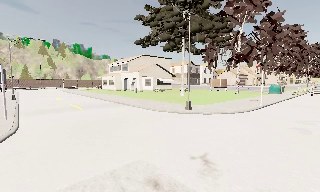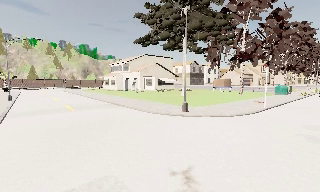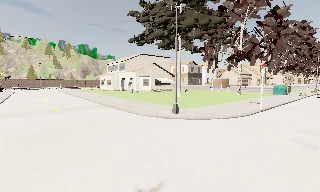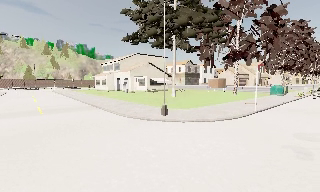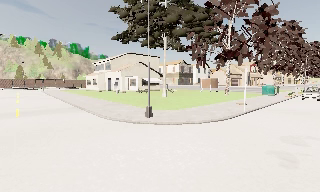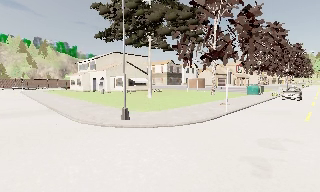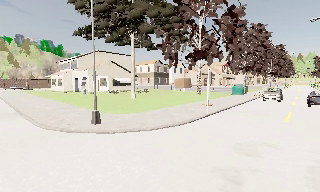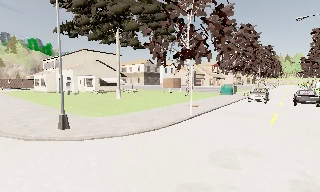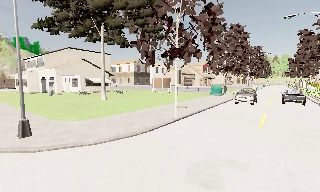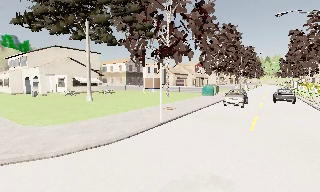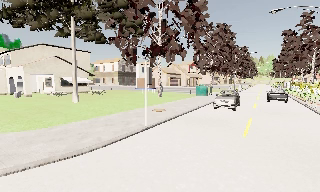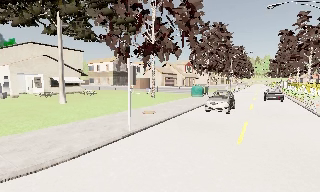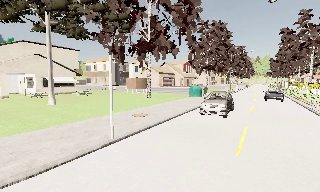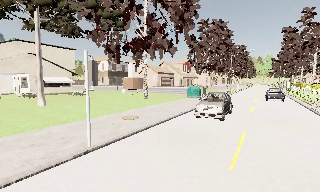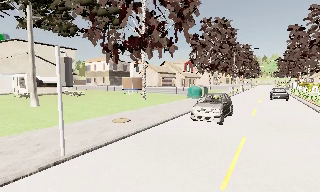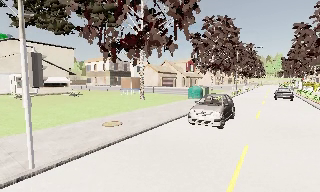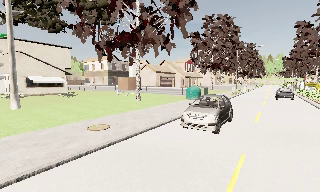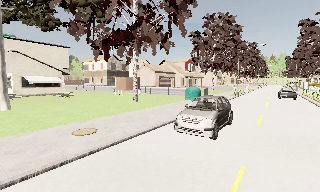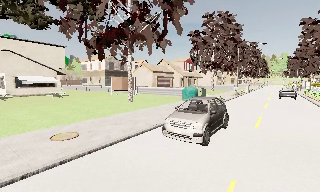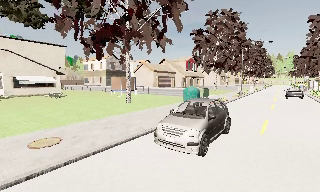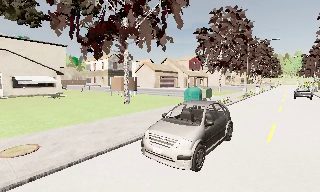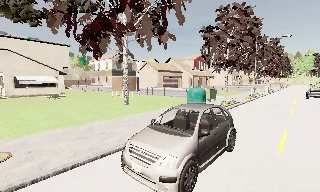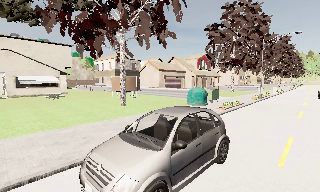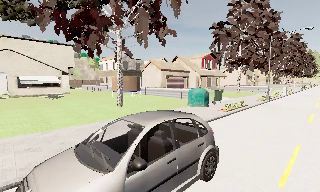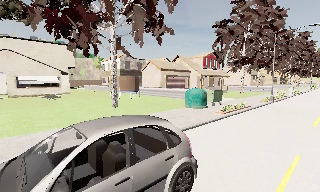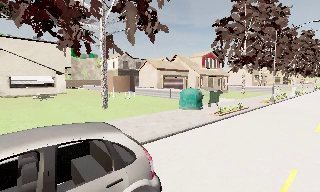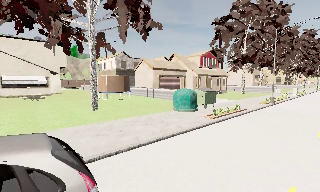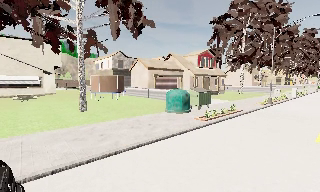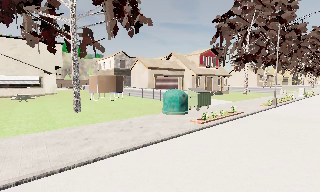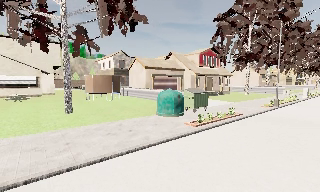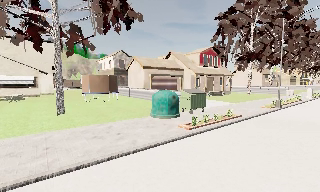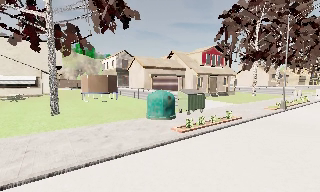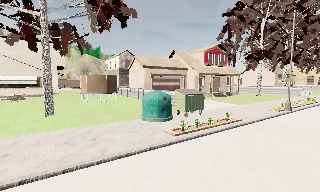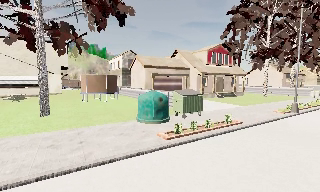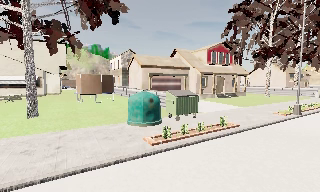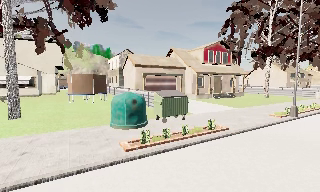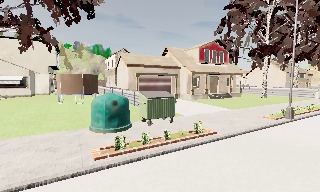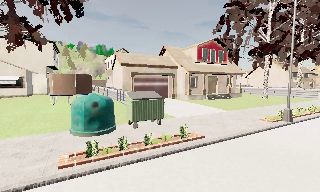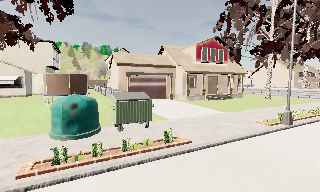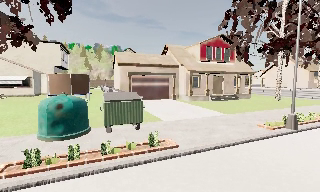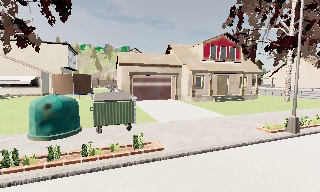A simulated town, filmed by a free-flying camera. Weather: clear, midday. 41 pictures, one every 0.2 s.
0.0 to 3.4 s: The camera swings to its right by about 15 degrees, and the scene slides to the left. It travels forward and to its right, about 17 m, so what stands in front looms larger.
3.4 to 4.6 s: The camera pans to its left, which is counterclockwise from overhead, by about 10 degrees. It travels forward and to its right, about 6 m, so what stands in front looms larger.
4.6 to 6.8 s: The camera pans to its left, which is counterclockwise from overhead, by about 15 degrees. It travels to its right and forward, about 9 m, so close, fixed things drift to the left.
6.8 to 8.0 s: The camera pans to its left, which is counterclockwise from overhead, by about 10 degrees. It travels to its right and forward, about 6 m, so close, fixed things drift to the left.
The film runs forward here.
